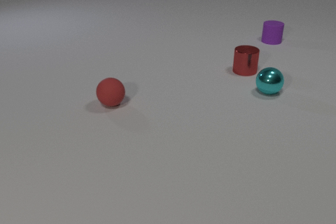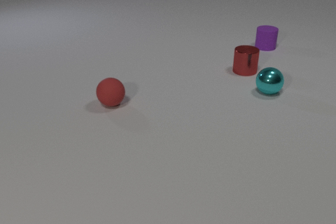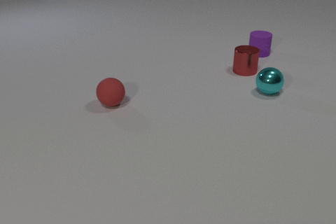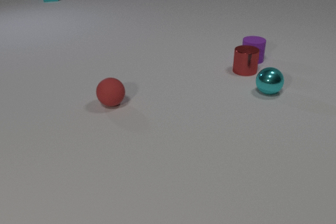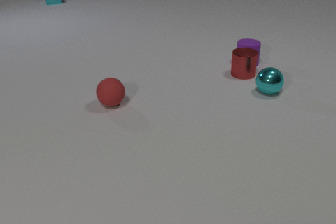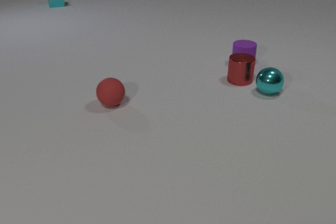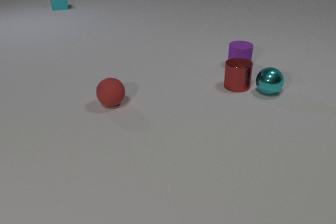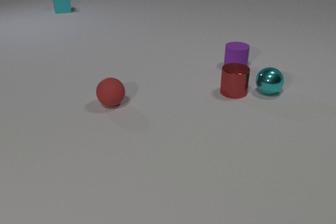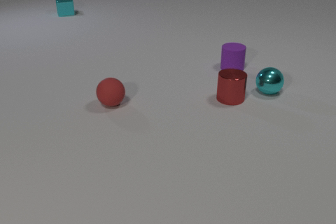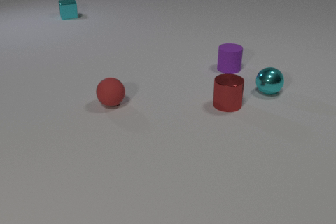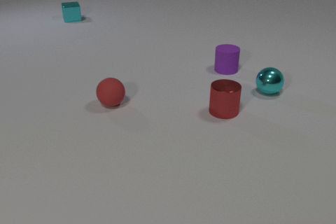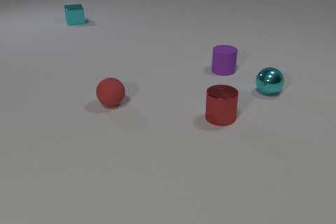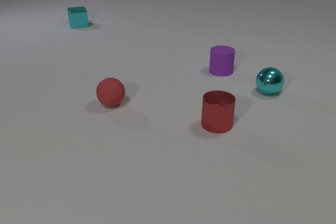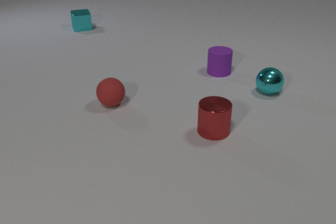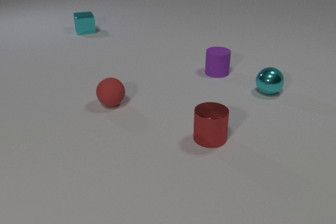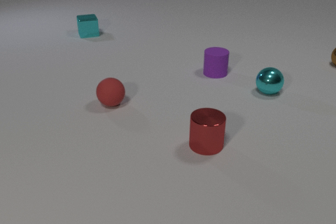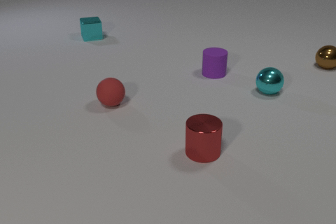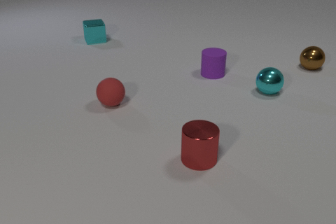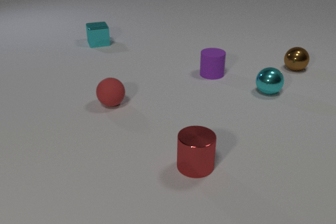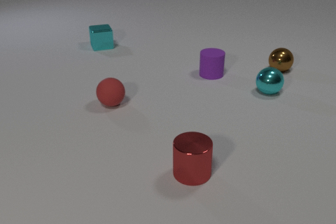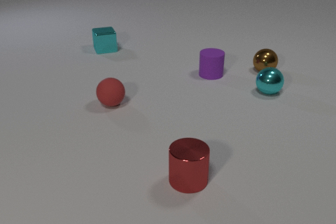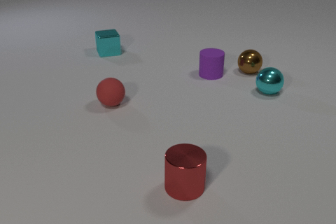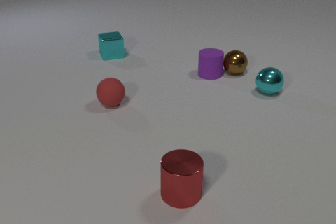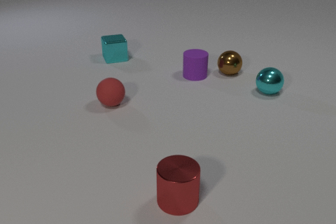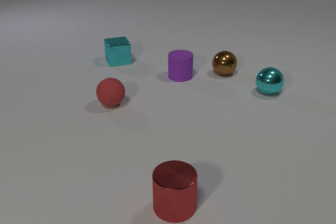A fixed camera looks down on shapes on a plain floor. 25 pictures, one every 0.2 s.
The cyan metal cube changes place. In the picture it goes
toward the camera.
The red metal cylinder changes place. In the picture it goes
toward the camera.
0.0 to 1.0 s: The purple rubber cylinder slides toward the camera. The red metal cylinder slides toward the camera. The cyan metal cube comes in at the top edge, slides toward the camera. The purple rubber cylinder and the red metal cylinder collide.
1.0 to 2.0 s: The purple rubber cylinder slides toward the camera and to the left. The red metal cylinder slides toward the camera. The cyan metal cube slides toward the camera.
2.0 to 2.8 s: The purple rubber cylinder slides to the left and toward the camera. The red metal cylinder slides toward the camera. The cyan metal cube slides toward the camera.
2.8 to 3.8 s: The purple rubber cylinder slides to the left and toward the camera. The red metal cylinder slides toward the camera. The brown metal sphere comes in at the right edge, rolls to the left and toward the camera. The cyan metal cube slides toward the camera.
3.8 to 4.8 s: The purple rubber cylinder slides to the left. The red metal cylinder slides toward the camera. The brown metal sphere rolls to the left. The cyan metal cube slides toward the camera. The purple rubber cylinder and the brown metal sphere collide.
What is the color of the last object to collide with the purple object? brown.
Are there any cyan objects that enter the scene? yes.
How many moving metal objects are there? 3.
